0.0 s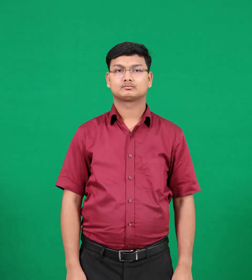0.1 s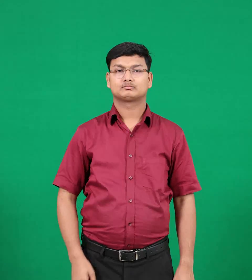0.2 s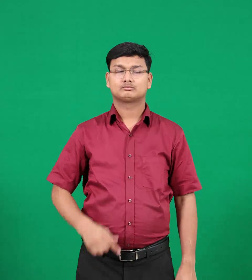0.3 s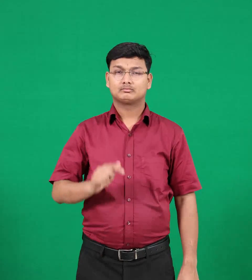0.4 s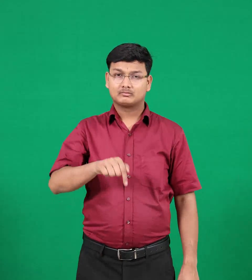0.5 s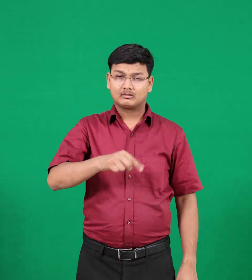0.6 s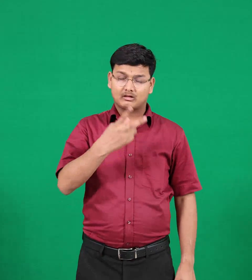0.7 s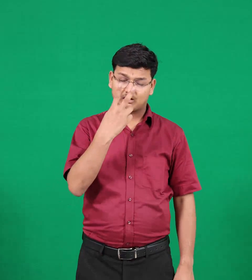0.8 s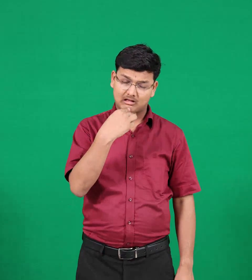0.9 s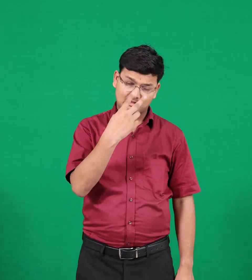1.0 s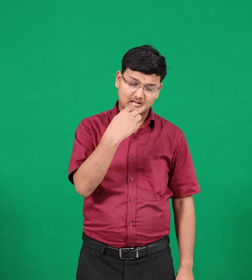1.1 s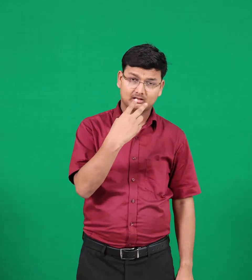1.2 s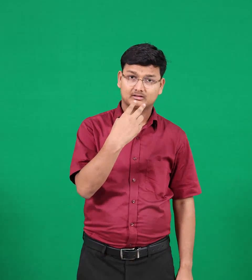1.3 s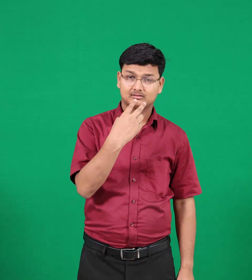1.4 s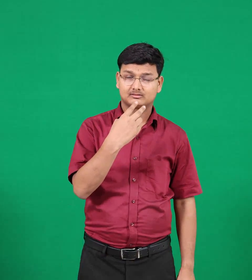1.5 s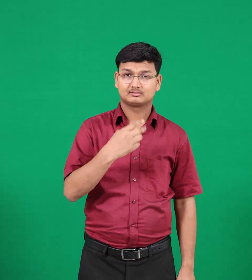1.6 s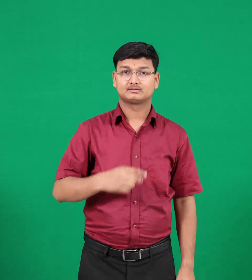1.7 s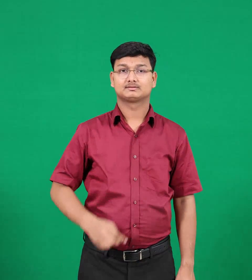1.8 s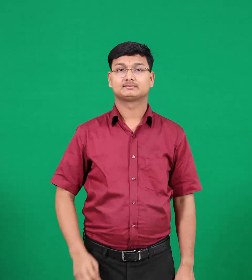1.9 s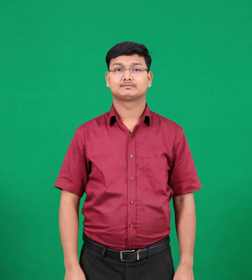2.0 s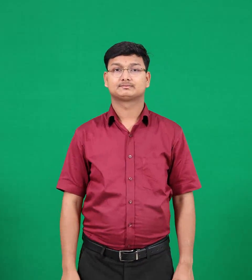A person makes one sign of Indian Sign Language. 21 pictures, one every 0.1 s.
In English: crying
